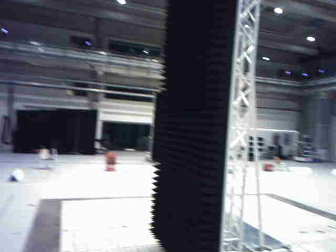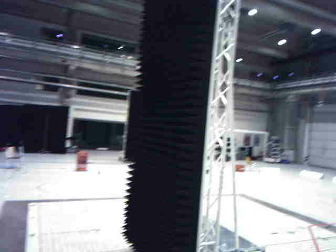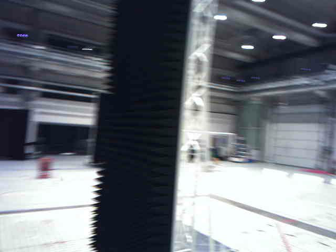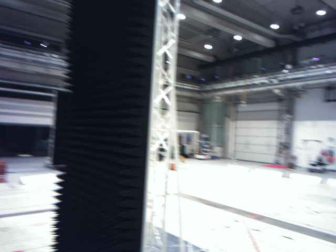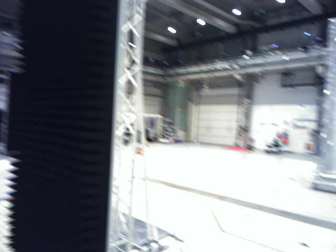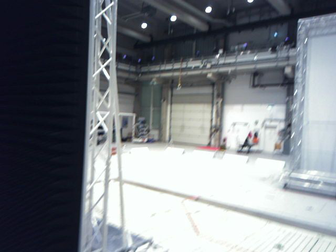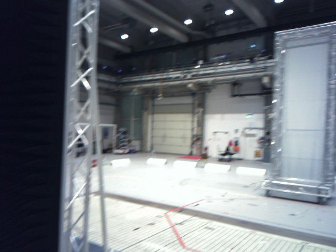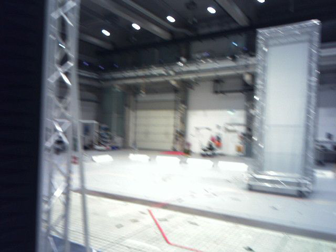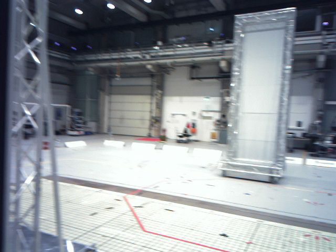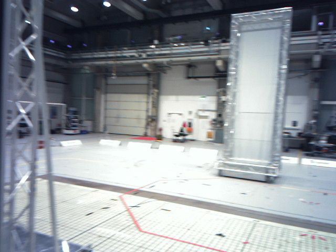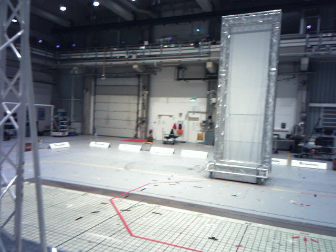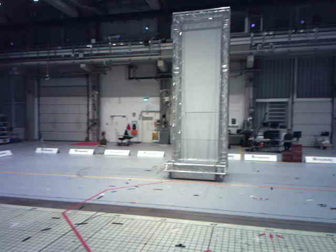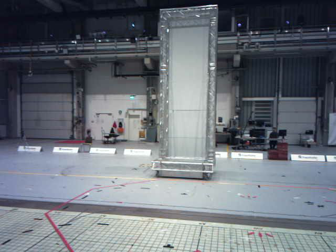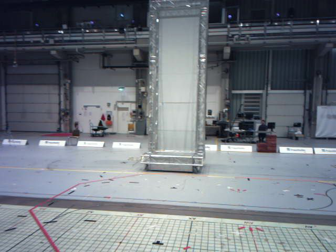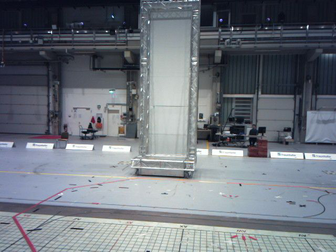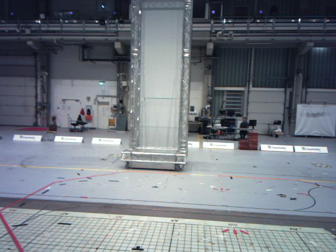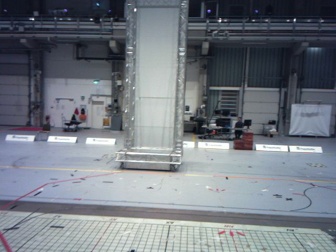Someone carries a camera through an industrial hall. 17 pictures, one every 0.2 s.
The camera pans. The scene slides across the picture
to the left.
The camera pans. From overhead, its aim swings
clockwise.
0.0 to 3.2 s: The camera pans to its right, which is clockwise from overhead, by about 70 degrees. It travels forward, about 2.6 m.
The film runs forward here.
